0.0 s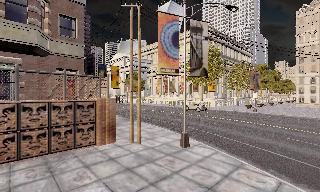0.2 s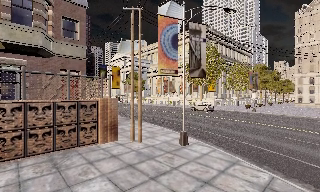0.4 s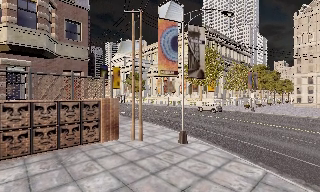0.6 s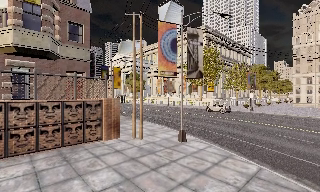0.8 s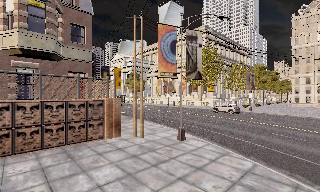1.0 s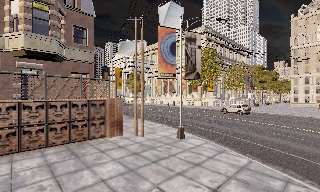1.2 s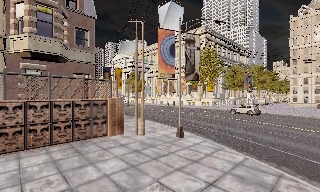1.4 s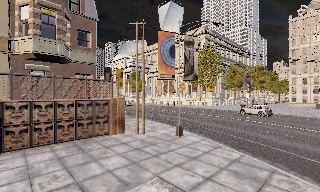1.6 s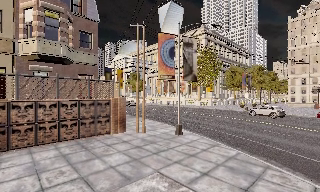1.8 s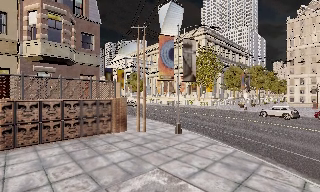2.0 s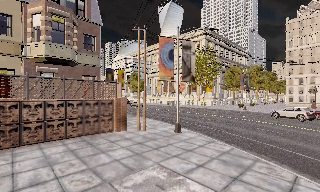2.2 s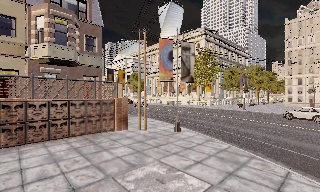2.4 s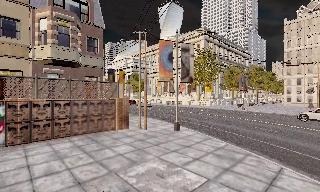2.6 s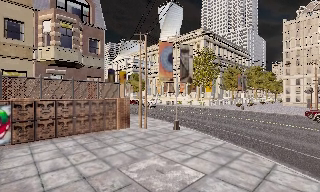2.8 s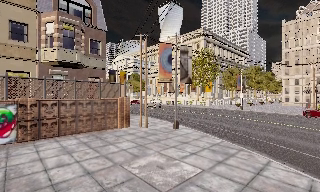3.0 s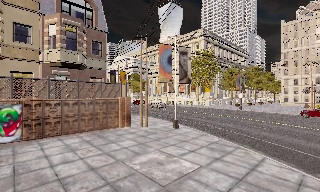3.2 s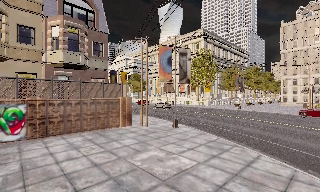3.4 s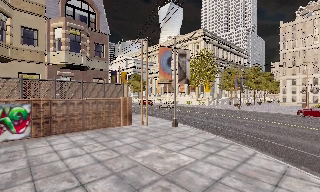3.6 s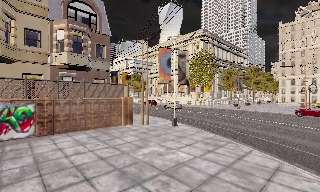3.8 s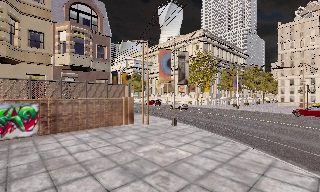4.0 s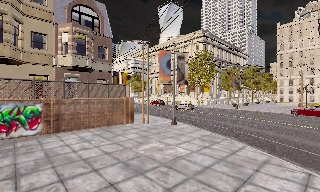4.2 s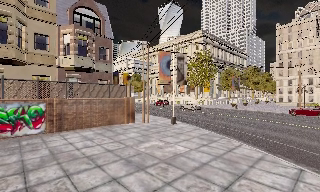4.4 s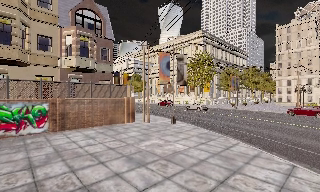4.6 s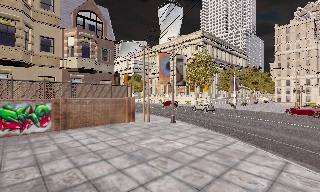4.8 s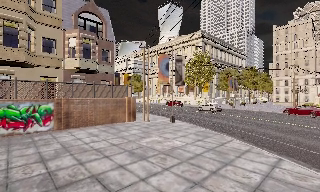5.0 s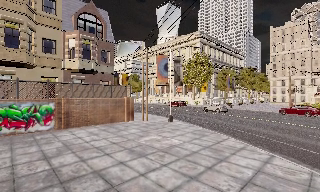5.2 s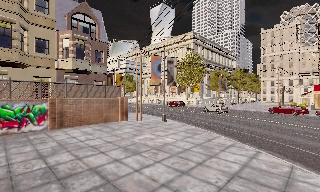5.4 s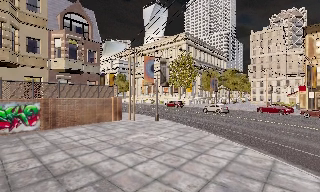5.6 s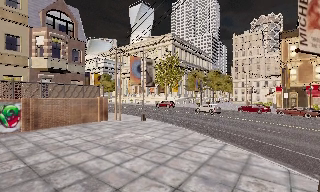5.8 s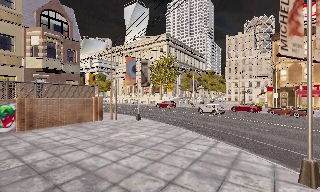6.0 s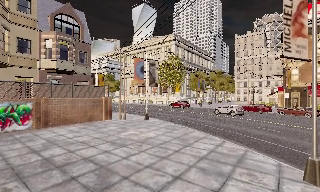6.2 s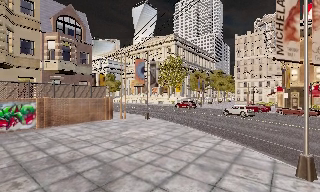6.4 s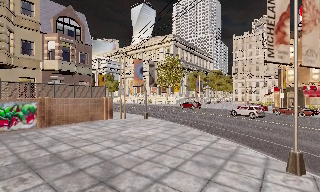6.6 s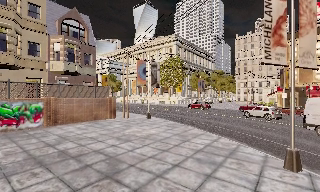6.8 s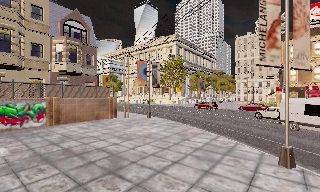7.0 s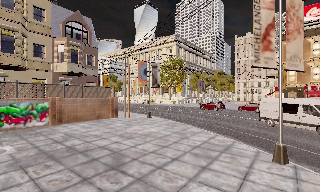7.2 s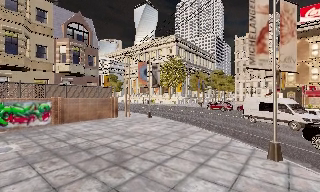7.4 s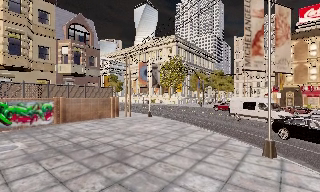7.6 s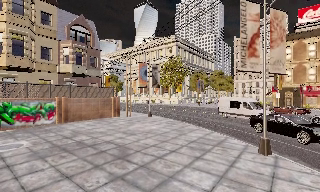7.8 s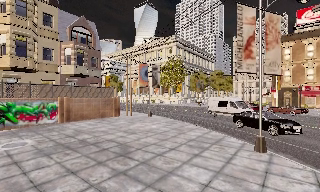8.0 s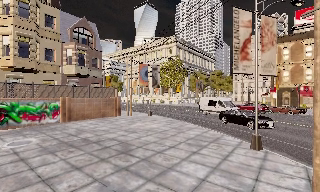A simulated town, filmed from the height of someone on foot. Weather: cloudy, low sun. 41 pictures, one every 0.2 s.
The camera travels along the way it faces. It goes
backward.
0.0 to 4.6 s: The camera travels backward, about 7 m, so what stands in front gets smaller.
4.6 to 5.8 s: The scene slides to the left, as the camera pans about 10 degrees to its right. It travels backward, about 2 m, so what stands in front gets smaller.
5.8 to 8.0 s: The camera travels backward, about 3.5 m, so what stands in front gets smaller.
The film runs backward here.
